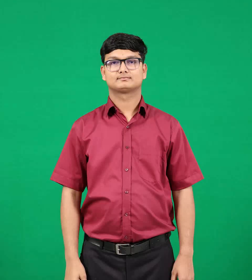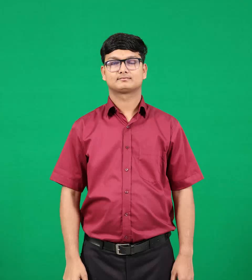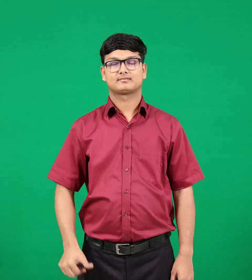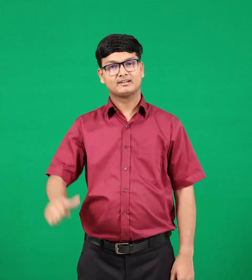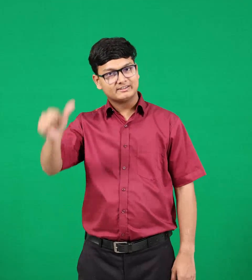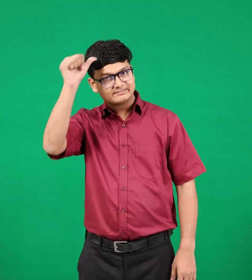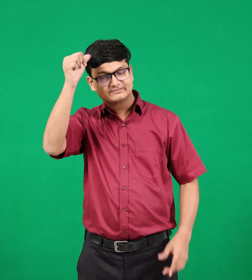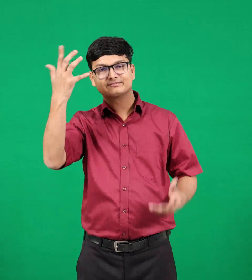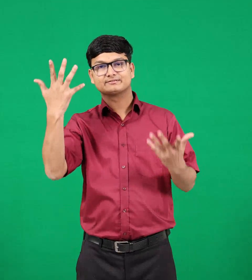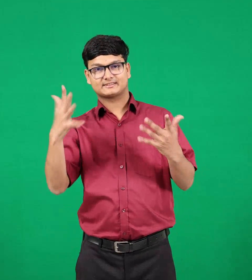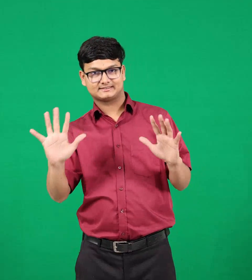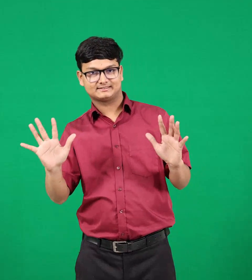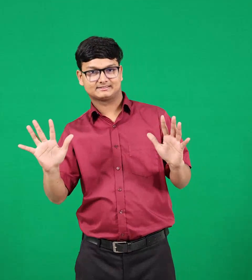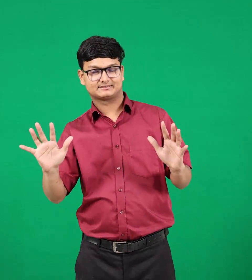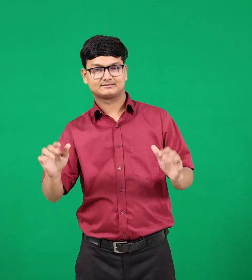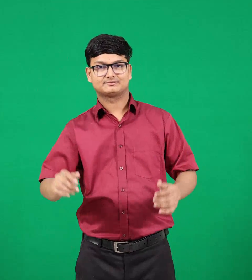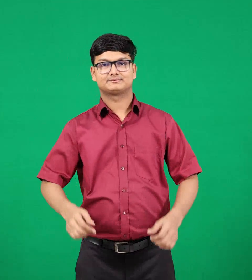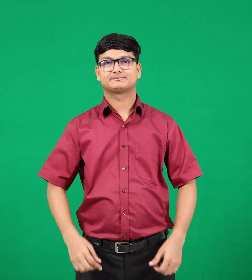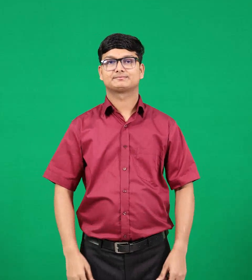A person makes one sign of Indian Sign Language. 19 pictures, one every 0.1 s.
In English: bathed
